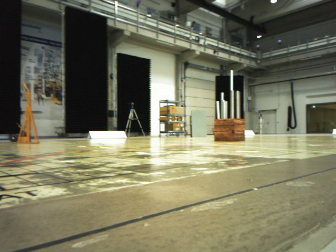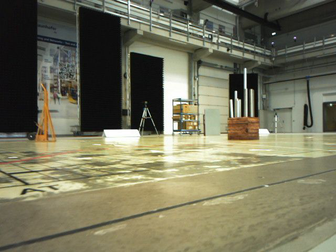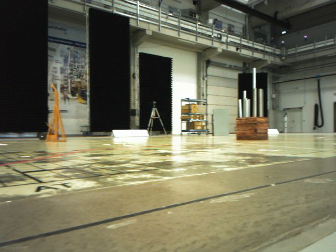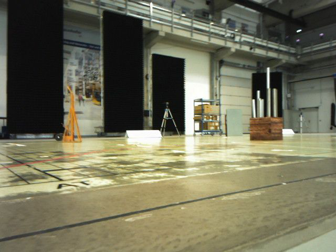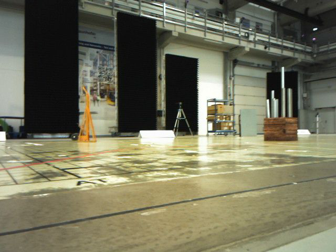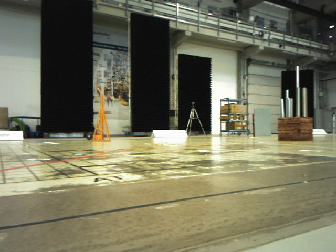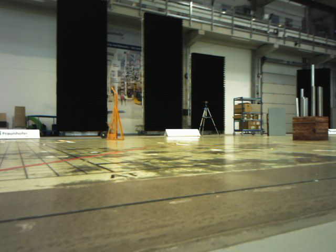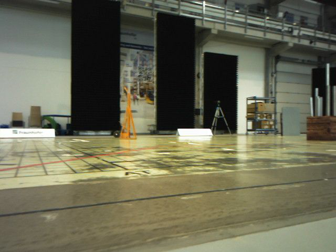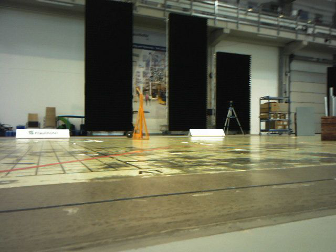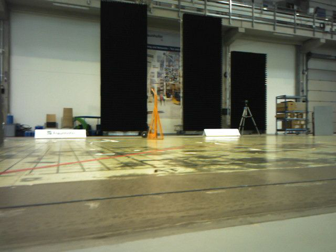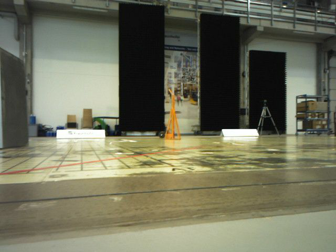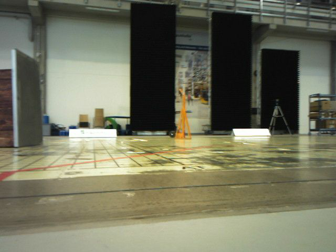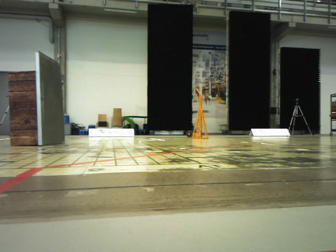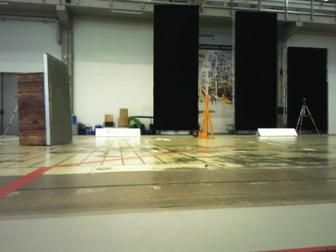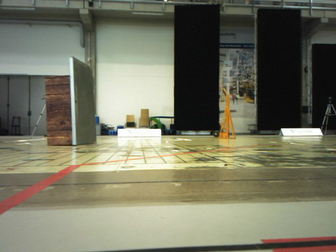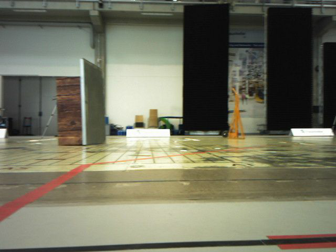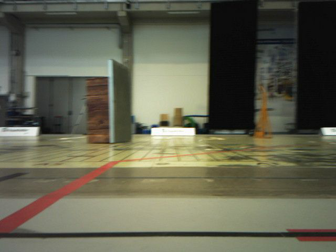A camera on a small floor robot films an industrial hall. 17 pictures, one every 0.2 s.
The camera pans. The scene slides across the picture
to the right.
The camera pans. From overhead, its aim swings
counterclockwise.
0.0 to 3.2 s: The camera pans to its left, which is counterclockwise from overhead, by about 45 degrees. It travels backward, about 0.6 m.
The film runs backward here.
